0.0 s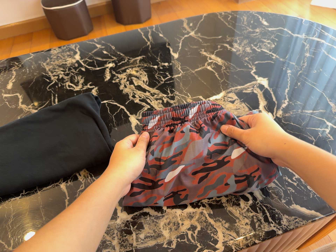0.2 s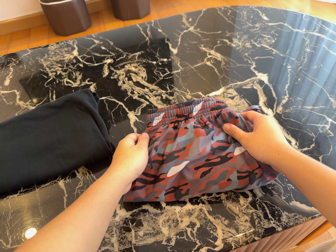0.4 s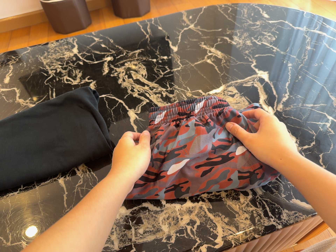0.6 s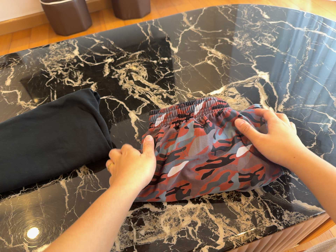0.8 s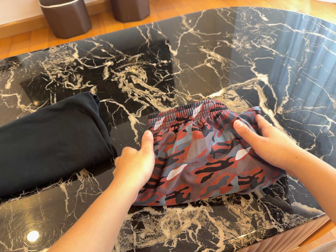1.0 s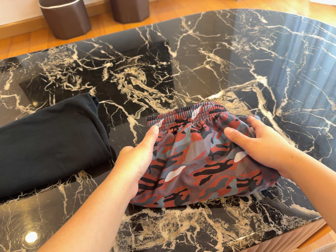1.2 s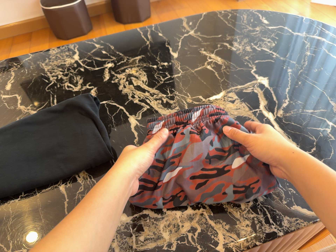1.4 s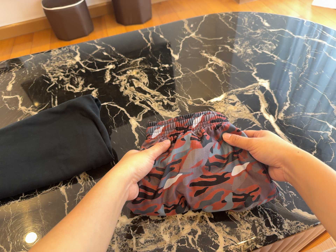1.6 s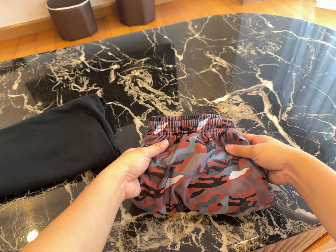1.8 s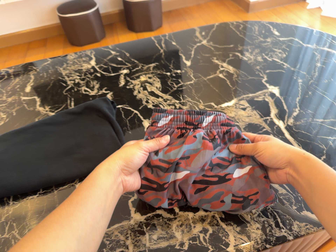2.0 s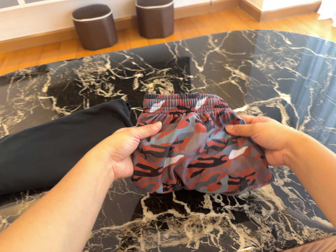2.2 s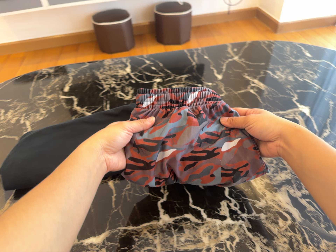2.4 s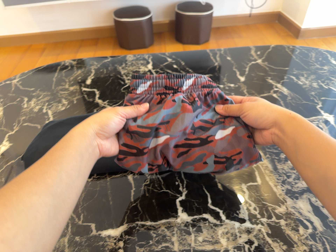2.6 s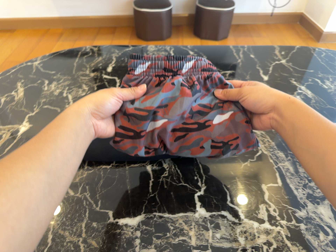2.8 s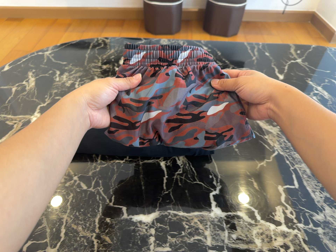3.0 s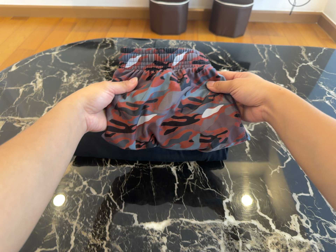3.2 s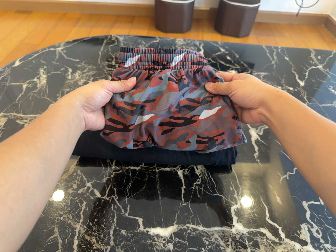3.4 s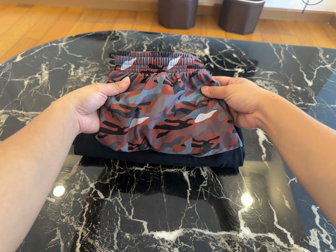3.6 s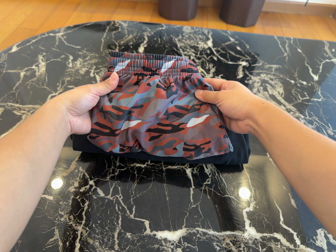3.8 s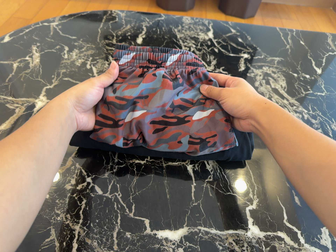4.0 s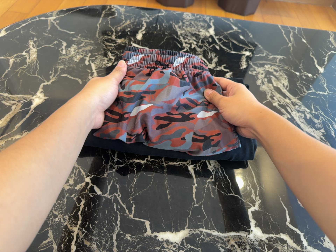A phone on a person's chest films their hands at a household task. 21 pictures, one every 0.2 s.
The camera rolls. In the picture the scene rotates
clockwise.
0.0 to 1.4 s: The camera keeps its place and its aim.
1.4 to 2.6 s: The camera travels to its left, about 12 cm, so close, fixed things drift to the right. It rolls about its line of sight by about 15 degrees, and the scene rotates clockwise.
2.6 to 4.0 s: The camera travels forward and to its left, about 14 cm, so what stands in front looms larger.
The film runs forward here.
